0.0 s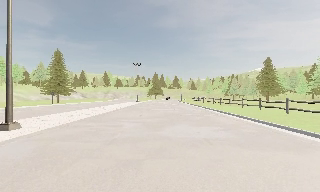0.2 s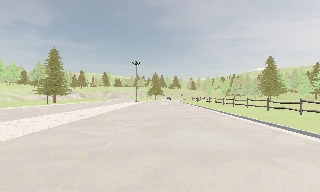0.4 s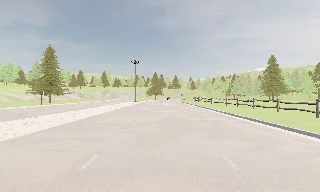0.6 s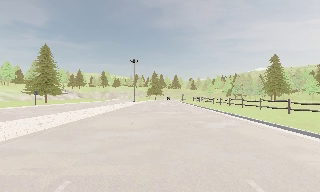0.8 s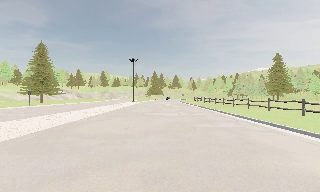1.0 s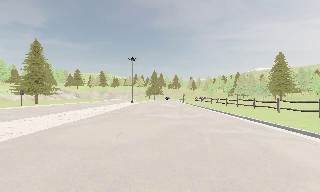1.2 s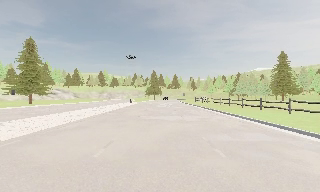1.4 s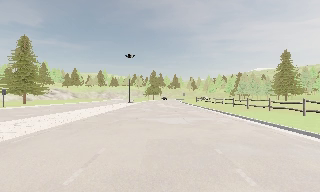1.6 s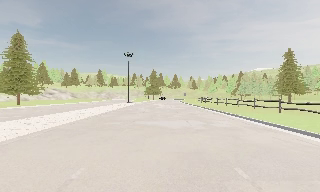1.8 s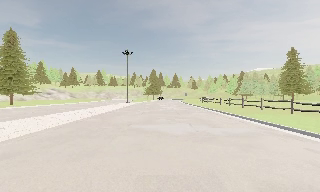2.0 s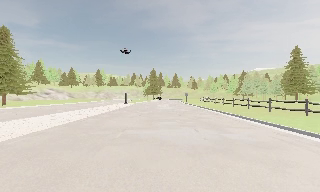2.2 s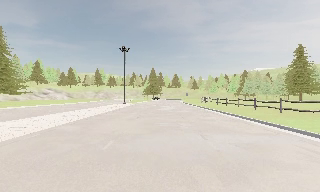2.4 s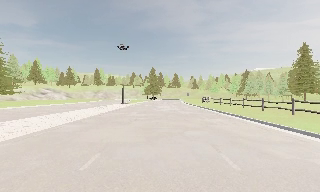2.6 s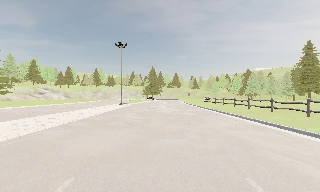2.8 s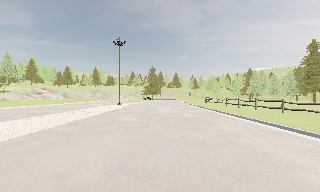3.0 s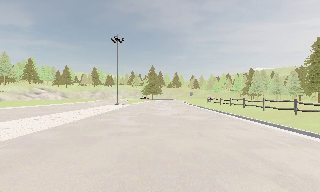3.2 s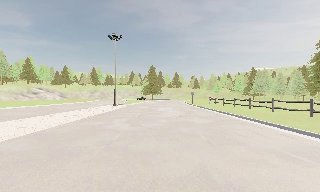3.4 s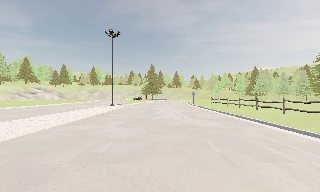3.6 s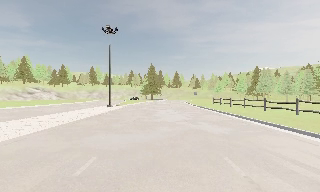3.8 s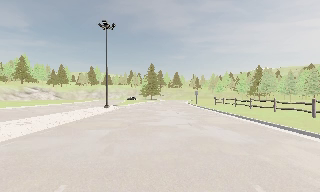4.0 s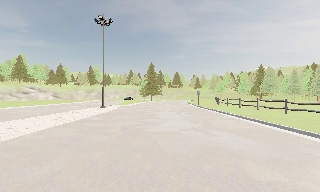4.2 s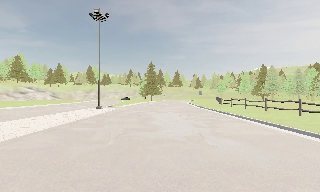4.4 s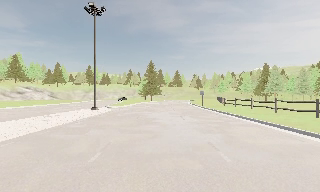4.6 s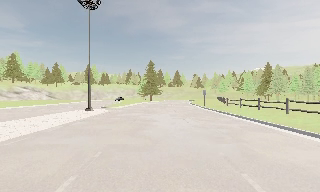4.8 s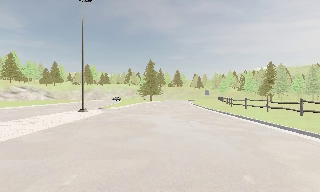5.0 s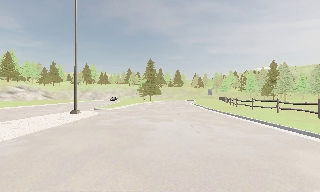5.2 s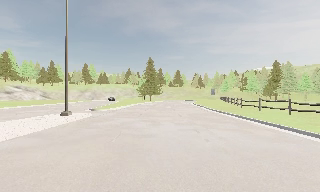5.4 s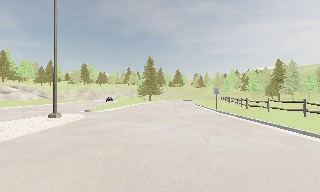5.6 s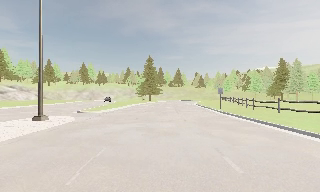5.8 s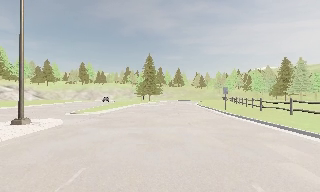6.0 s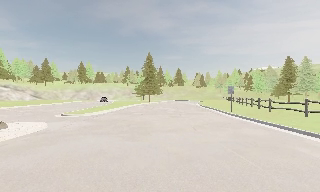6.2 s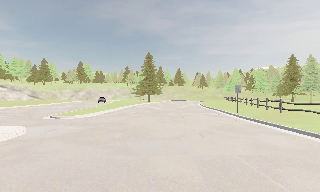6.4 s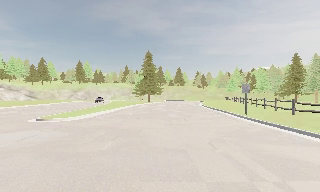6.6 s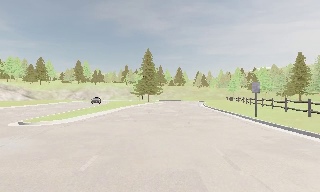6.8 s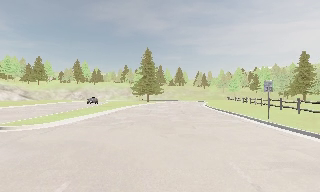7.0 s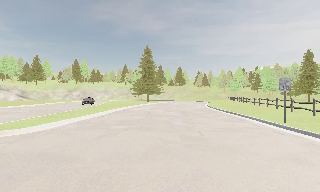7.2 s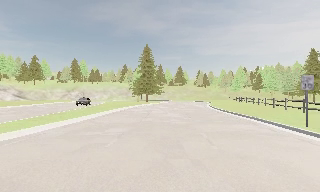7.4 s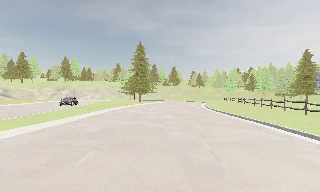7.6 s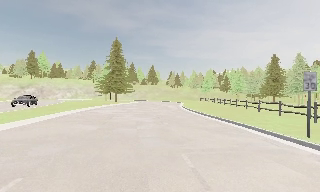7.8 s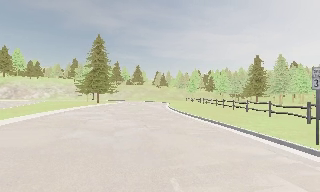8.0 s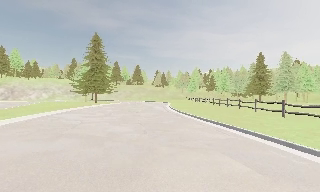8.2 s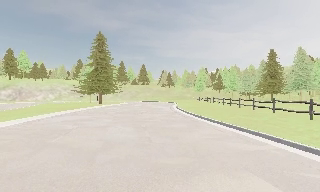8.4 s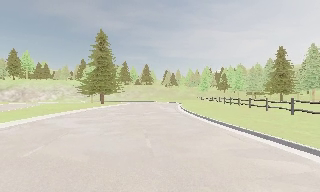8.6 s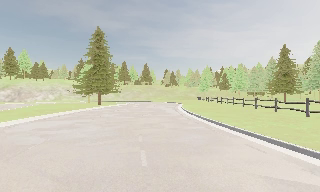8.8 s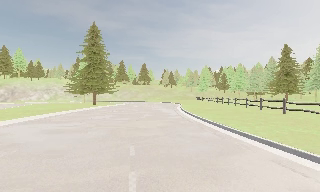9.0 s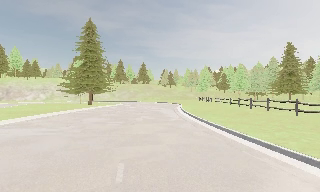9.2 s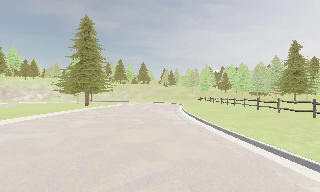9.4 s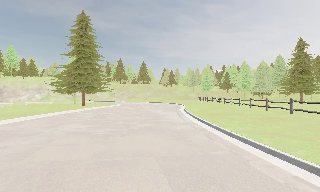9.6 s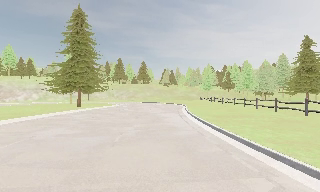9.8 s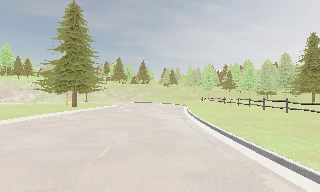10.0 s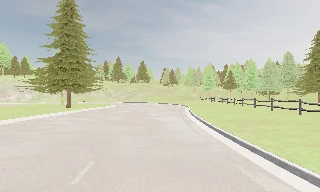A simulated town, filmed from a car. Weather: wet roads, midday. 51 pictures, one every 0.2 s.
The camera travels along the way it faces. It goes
forward.
0.0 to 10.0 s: The scene slides to the left, as the camera pans about 15 degrees to its right. It travels forward, about 70 m, so what stands in front looms larger.
The film runs forward here.
